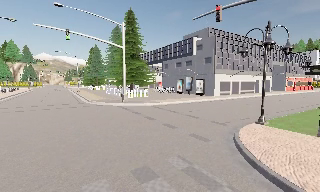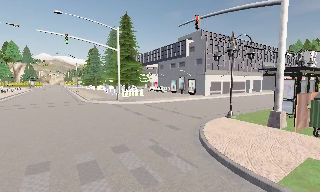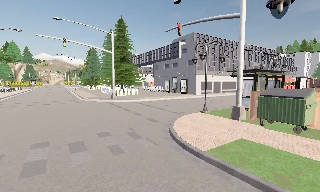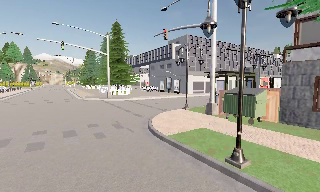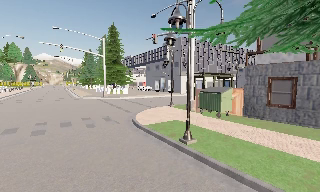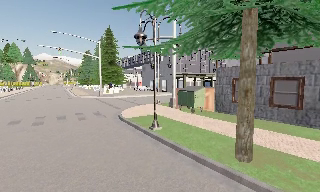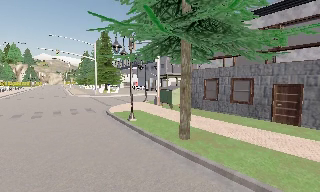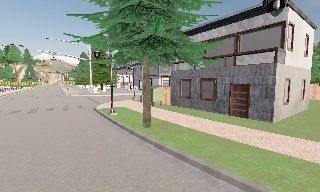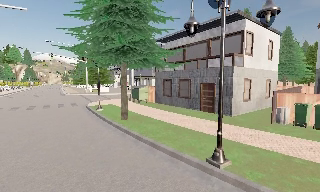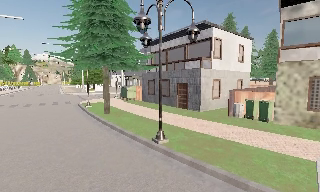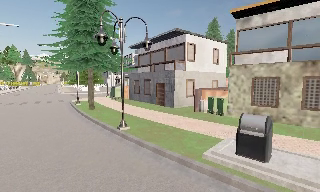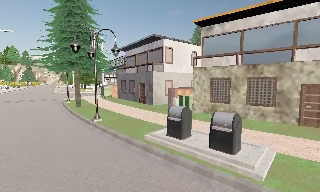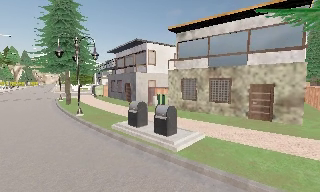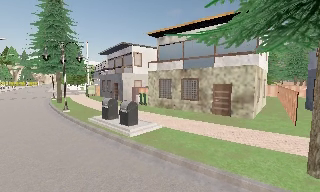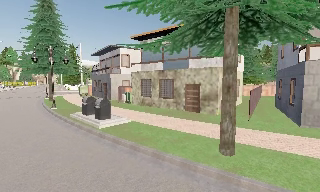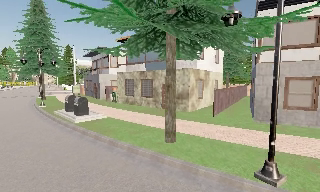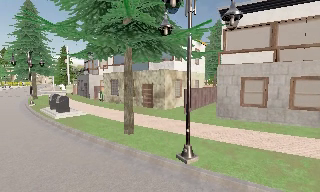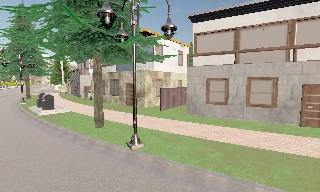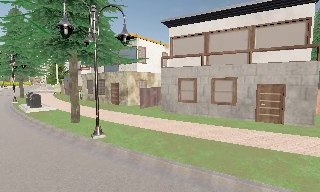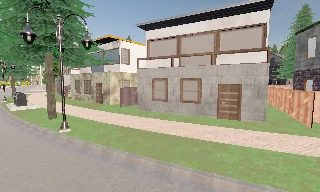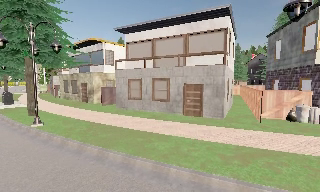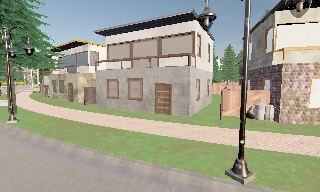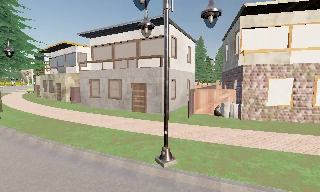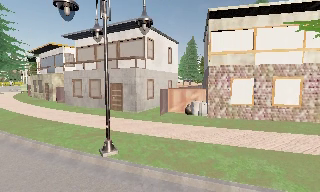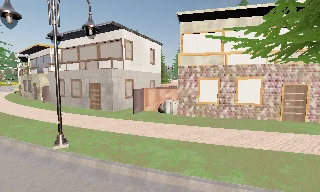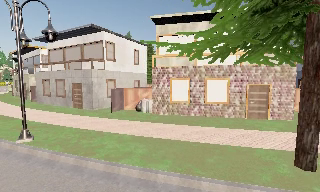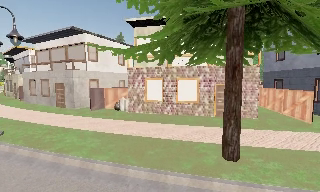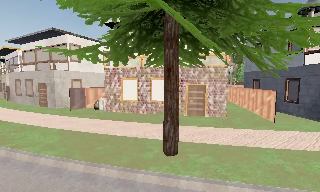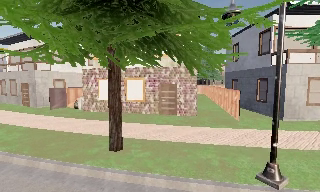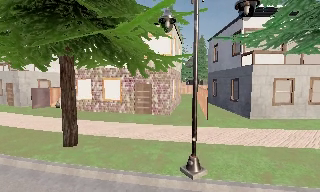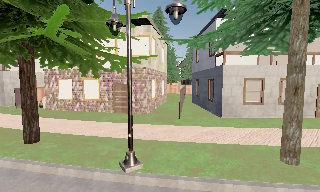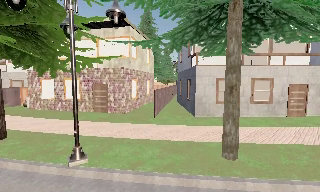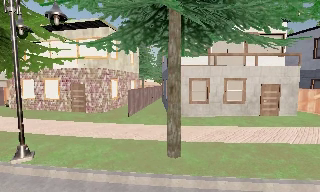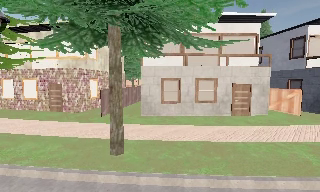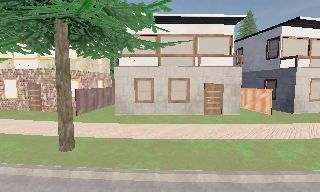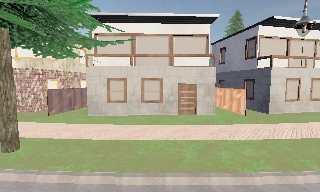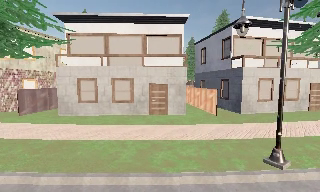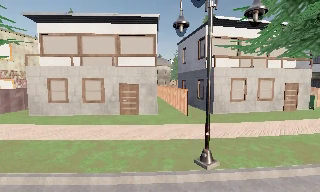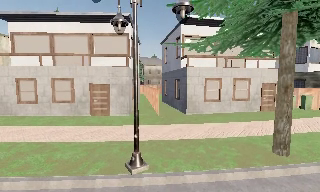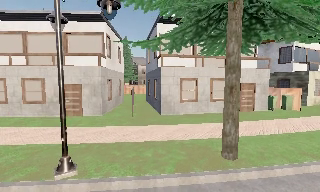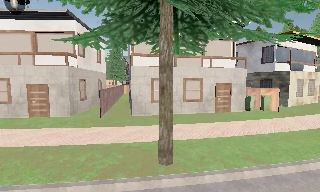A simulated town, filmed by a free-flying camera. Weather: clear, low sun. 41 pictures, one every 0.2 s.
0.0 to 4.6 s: The camera travels to its right and backward, about 45 m, so close, fixed things drift to the left.
4.6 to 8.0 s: The camera travels to its right, about 25 m, so close, fixed things drift to the left.
The film runs backward here.
